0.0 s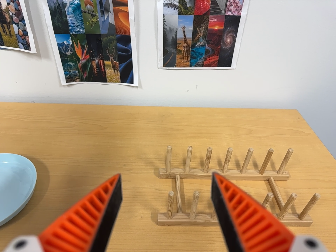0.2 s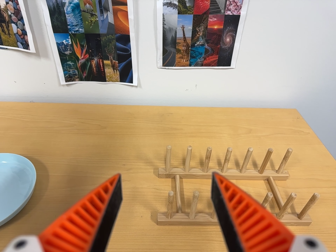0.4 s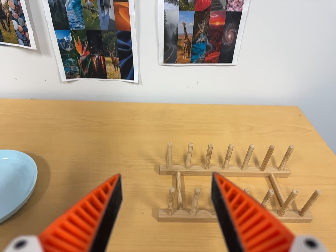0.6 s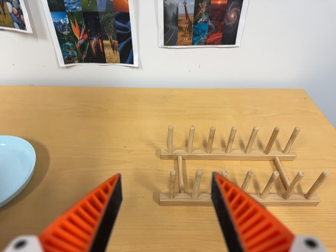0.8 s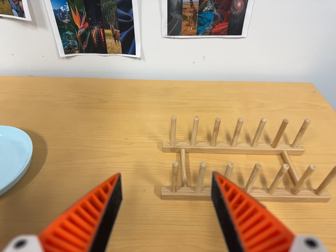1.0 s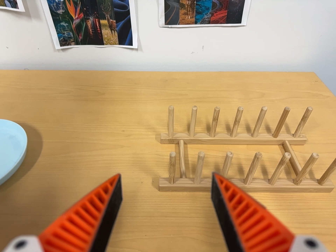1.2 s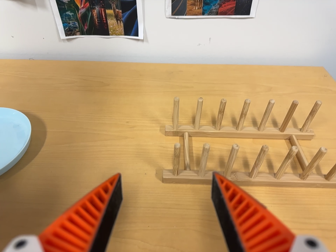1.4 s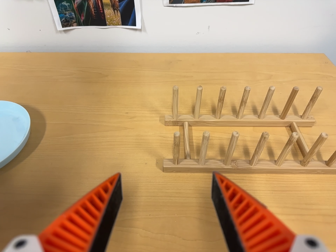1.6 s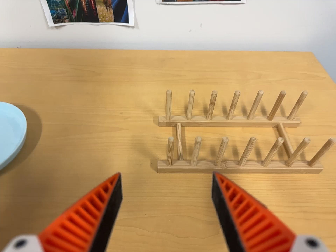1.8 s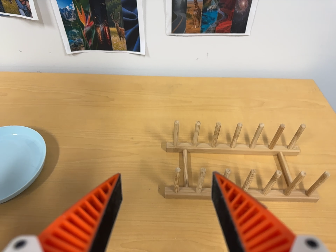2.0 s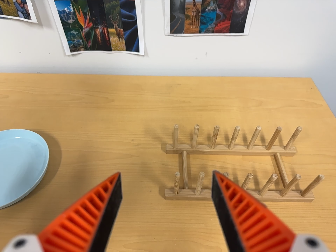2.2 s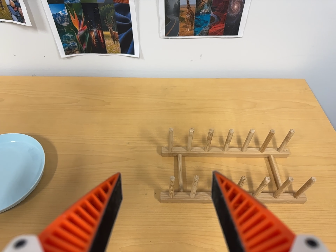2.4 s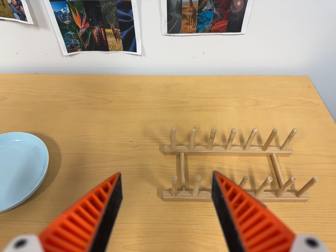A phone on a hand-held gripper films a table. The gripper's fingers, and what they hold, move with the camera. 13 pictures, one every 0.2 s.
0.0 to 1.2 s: The camera travels forward and toward the bottom of its view, about 7 cm, so what stands in front looms larger.
1.2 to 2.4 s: The camera travels toward the top of its view and backward, about 12 cm.
The film runs forward here.
